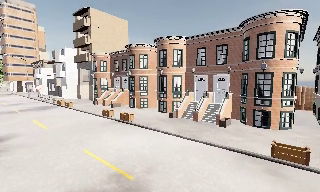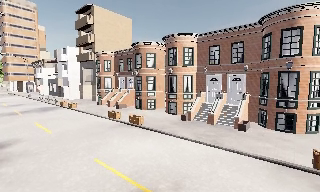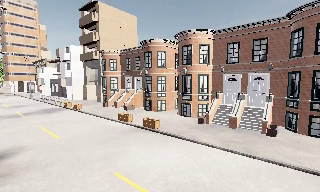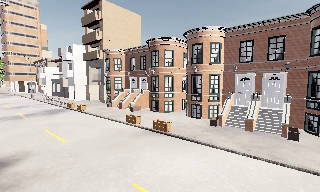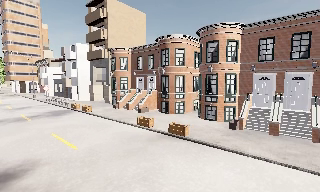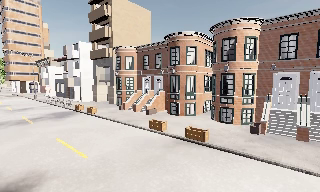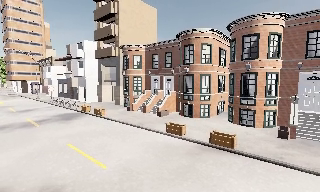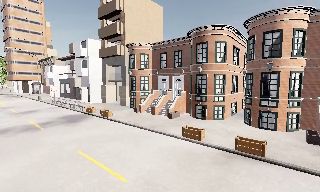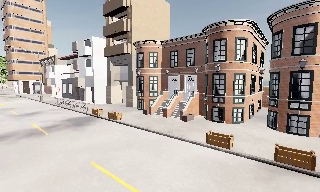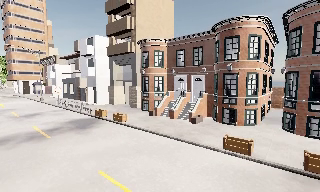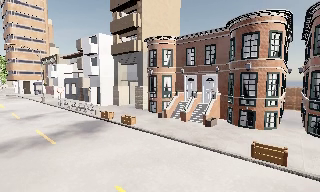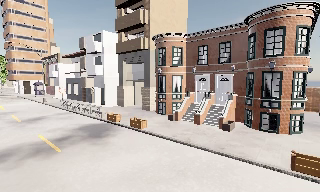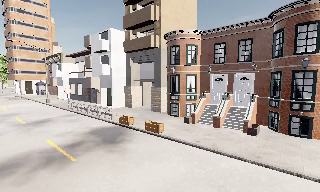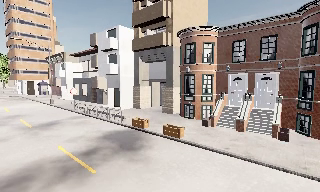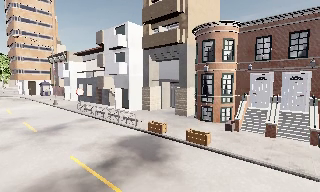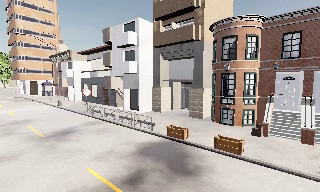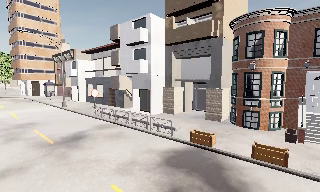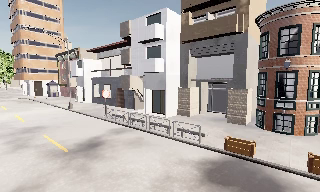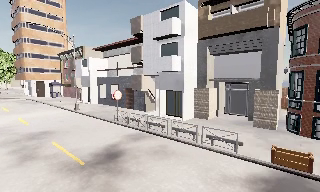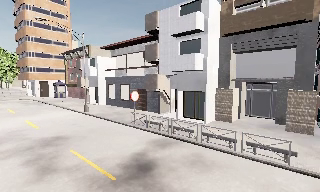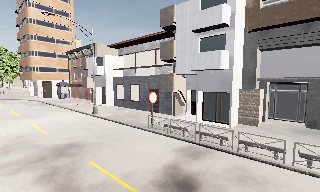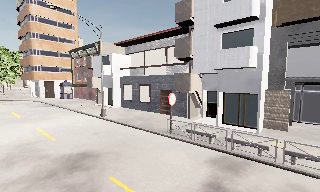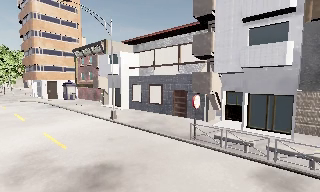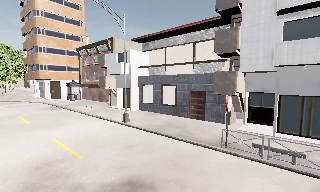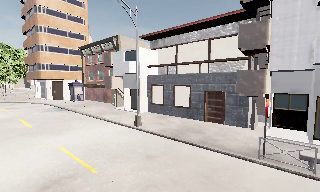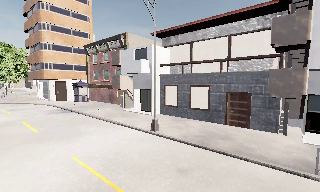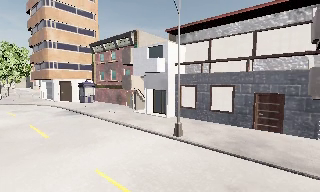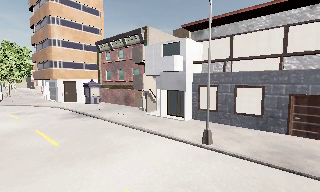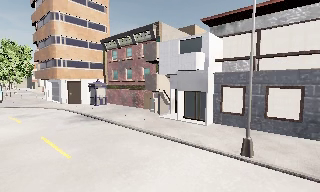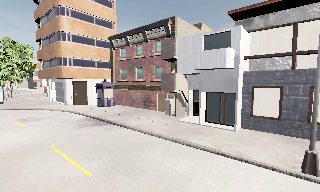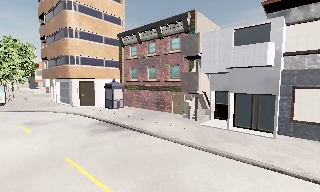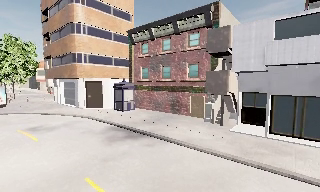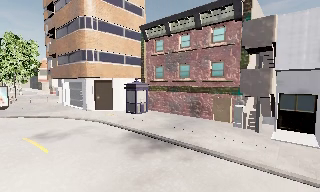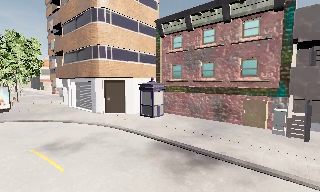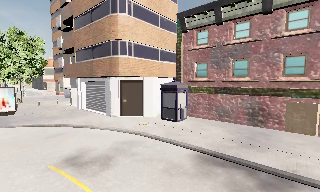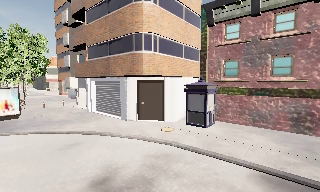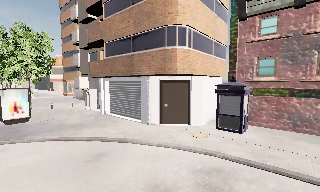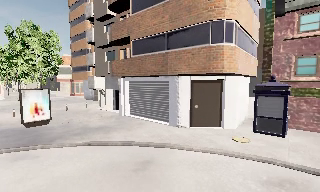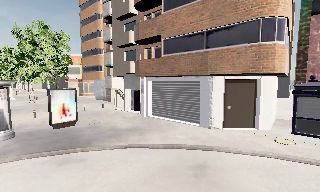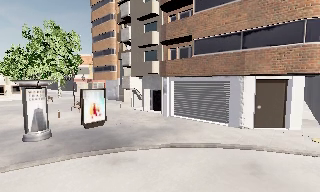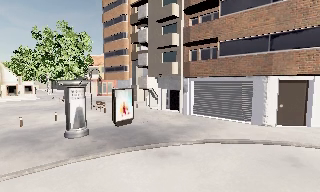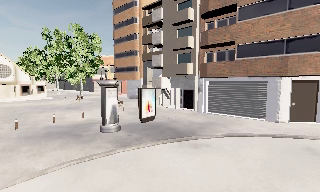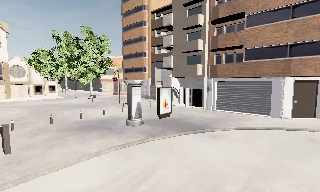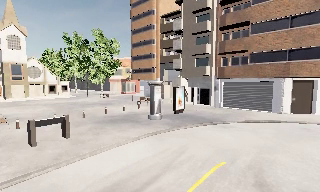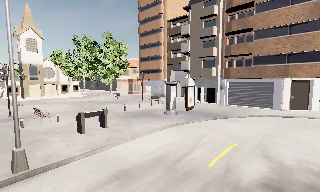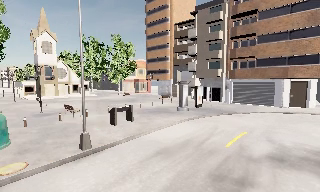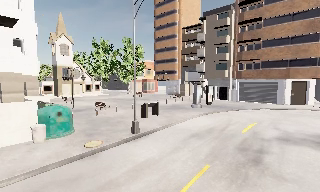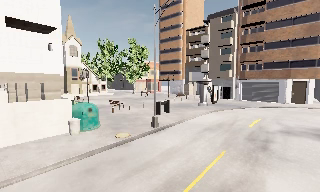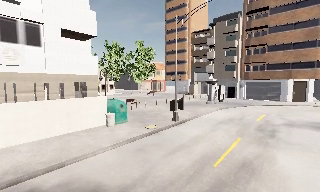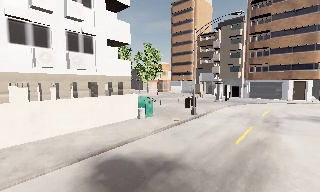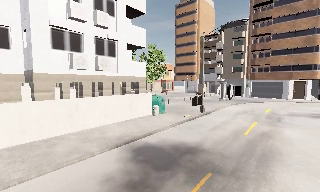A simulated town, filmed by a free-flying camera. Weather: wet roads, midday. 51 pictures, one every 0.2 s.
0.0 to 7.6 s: The camera travels to its left and forward, about 60 m, so close, fixed things drift to the right. It gains speed.
7.6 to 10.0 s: The camera travels to its left and backward, about 25 m, so close, fixed things drift to the right.
The film runs backward here.
